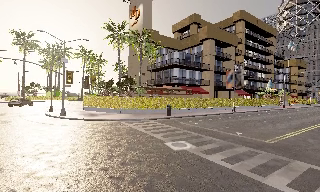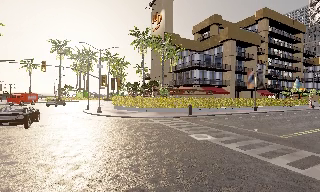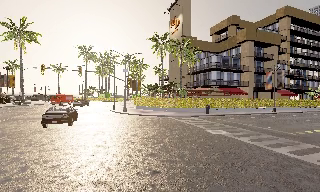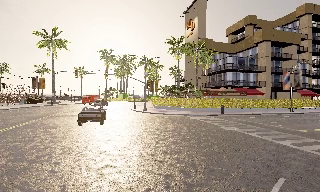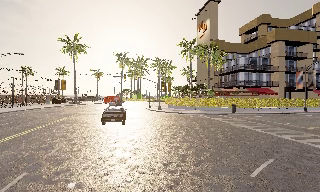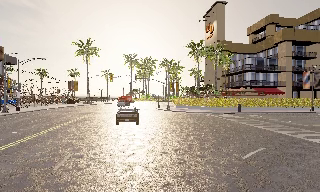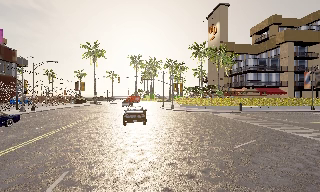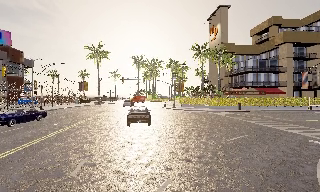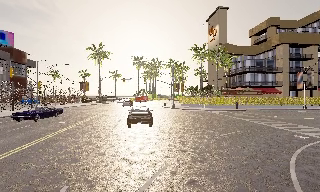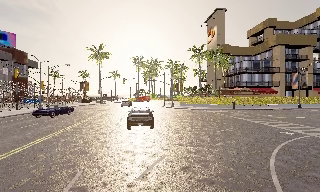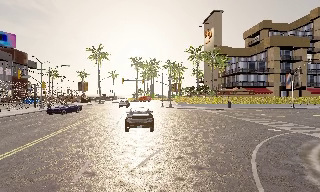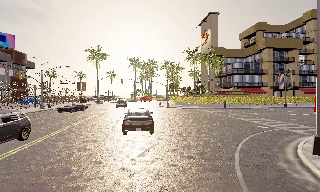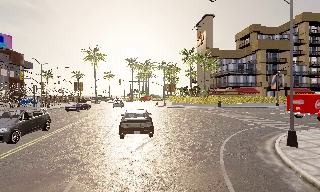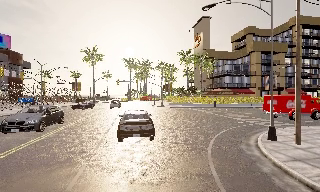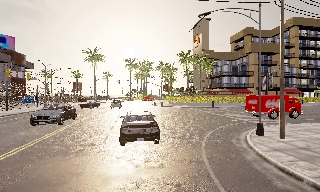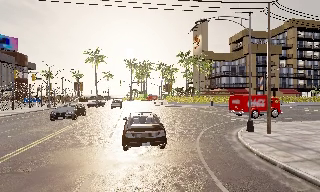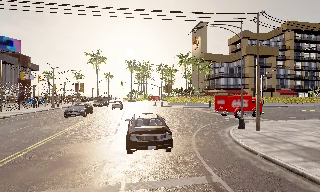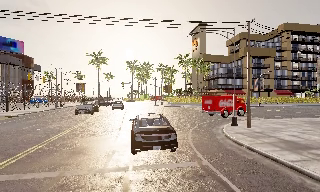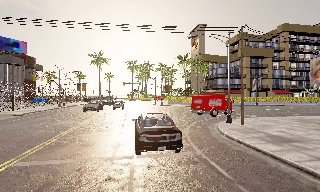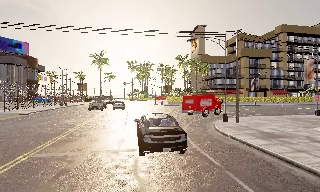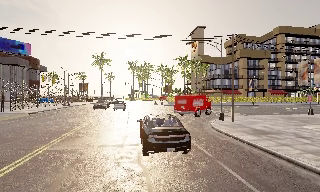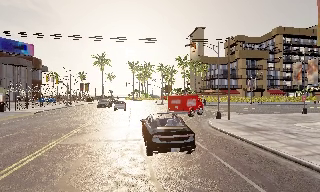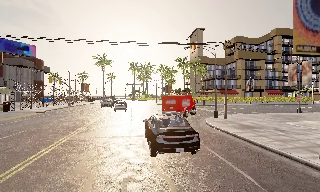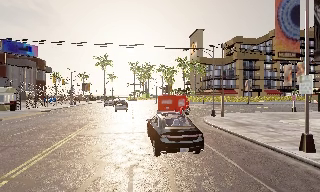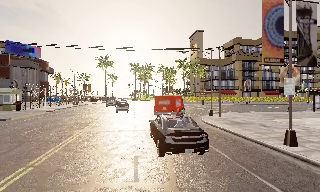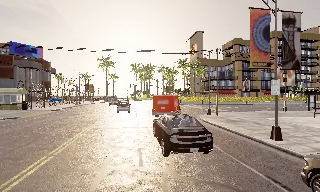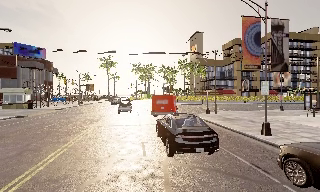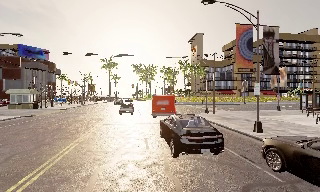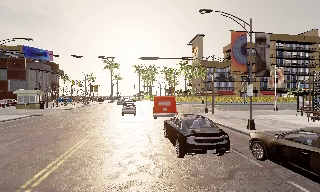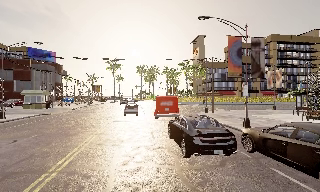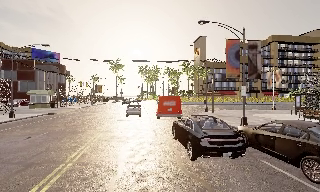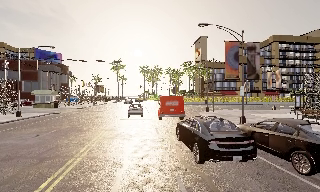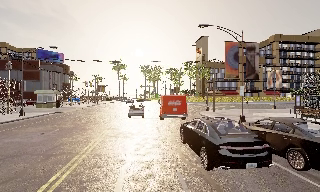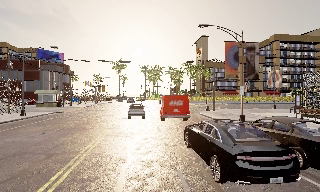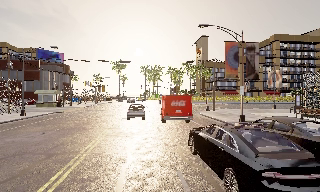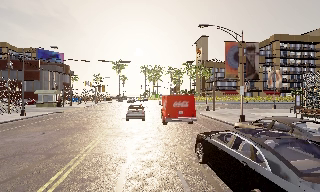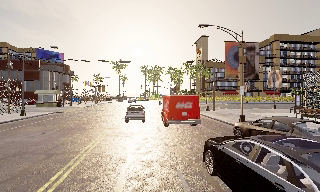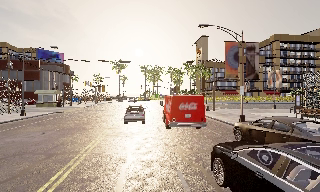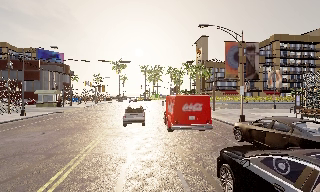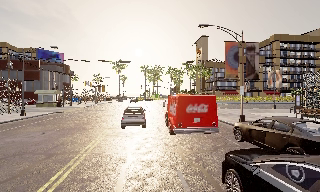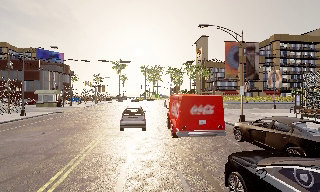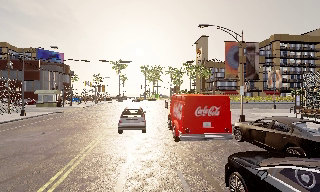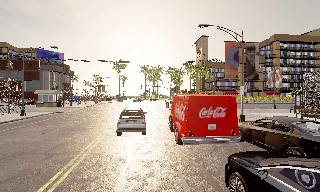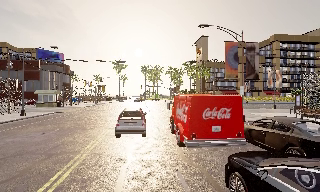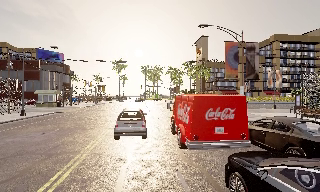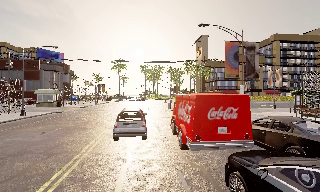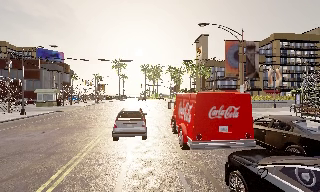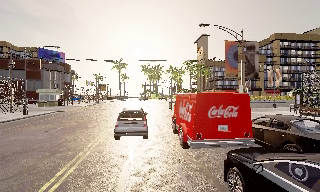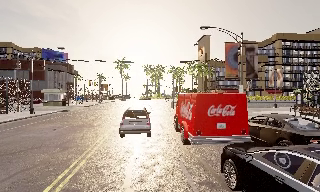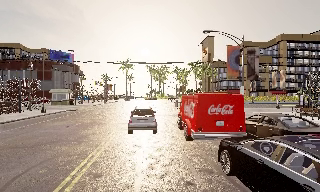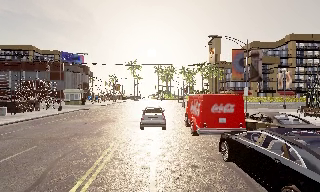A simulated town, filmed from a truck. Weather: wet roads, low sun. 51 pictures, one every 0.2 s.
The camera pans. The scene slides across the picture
to the right.
The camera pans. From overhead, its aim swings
counterclockwise.
0.0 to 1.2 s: The camera pans to its left, which is counterclockwise from overhead, by about 25 degrees. It travels backward, about 10 m, so what stands in front gets smaller.
1.2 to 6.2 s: The camera travels backward, about 20 m, so what stands in front gets smaller.
6.2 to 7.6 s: The camera shifts only a little, or ends up much as it began.
7.6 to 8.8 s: The camera keeps its place and its aim.
8.8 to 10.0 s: The camera travels backward, about 2.5 m, so what stands in front gets smaller. It gains speed.
The film runs backward here.
